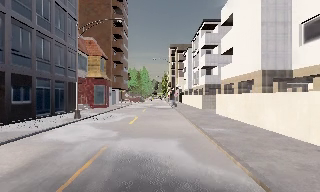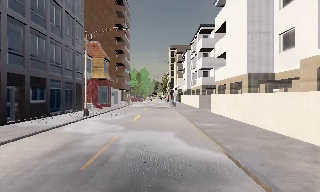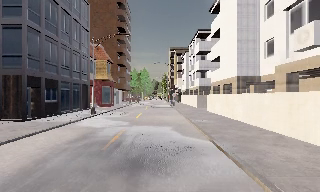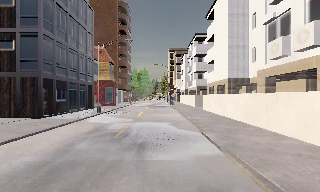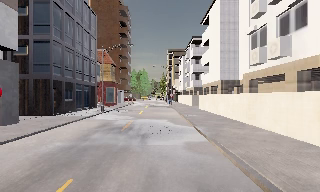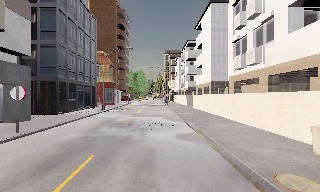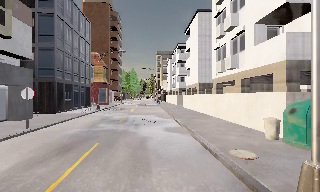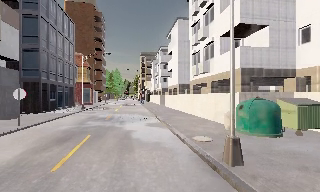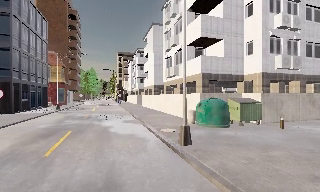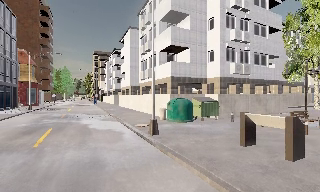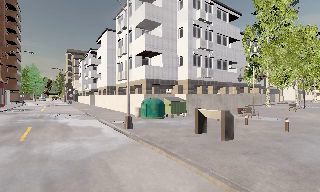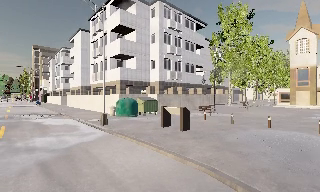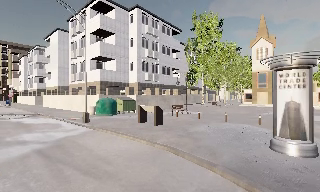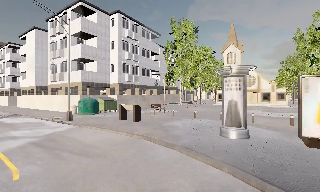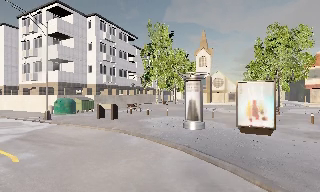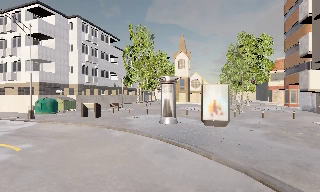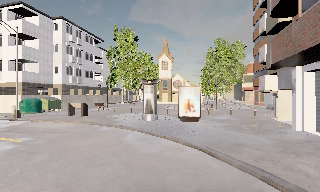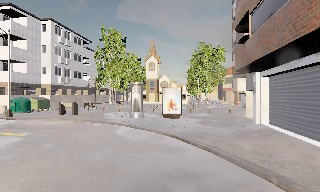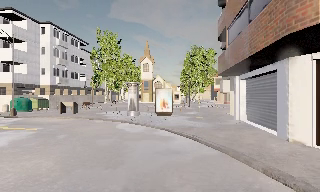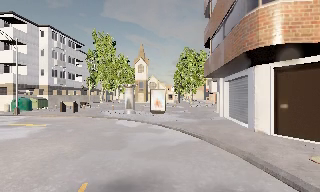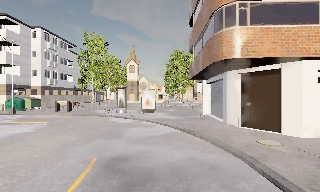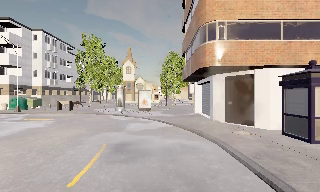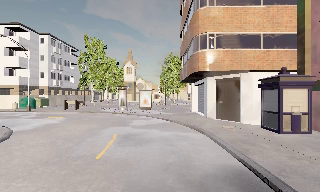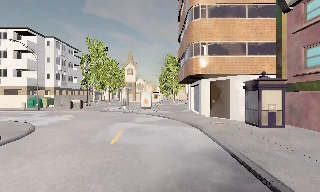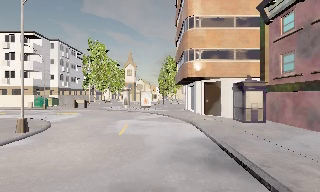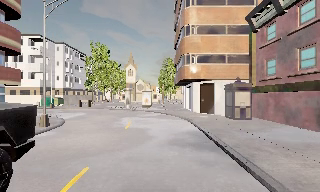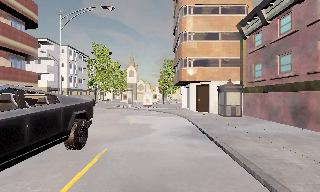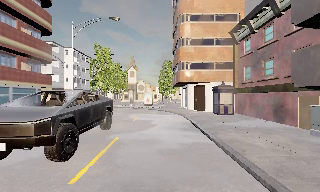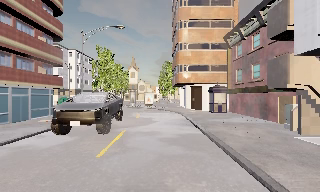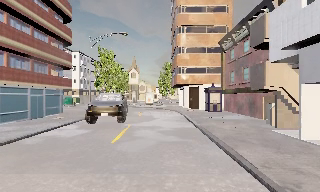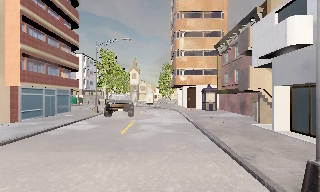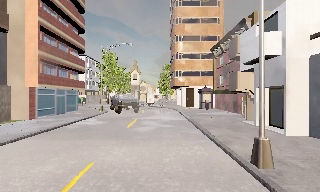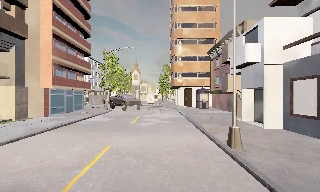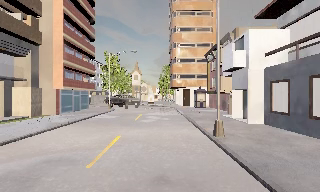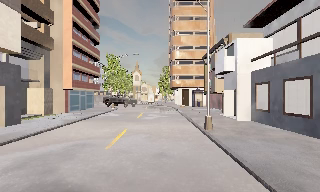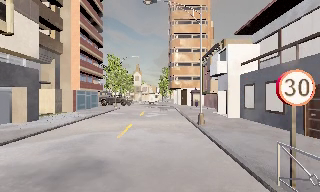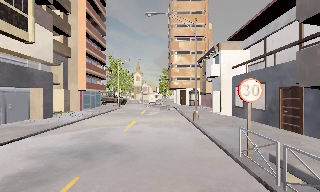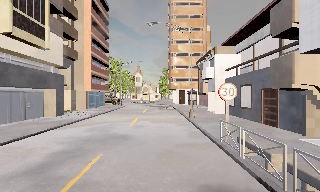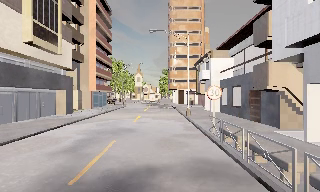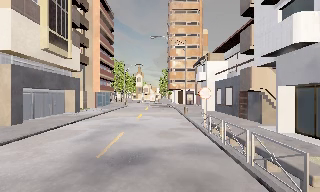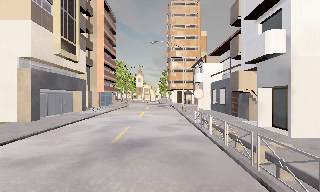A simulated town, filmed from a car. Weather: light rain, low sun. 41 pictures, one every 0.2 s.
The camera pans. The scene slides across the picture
to the left.
The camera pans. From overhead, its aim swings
clockwise.
0.0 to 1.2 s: The camera travels backward, about 9 m, so what stands in front gets smaller.
1.2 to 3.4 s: The camera swings to its right by about 75 degrees, and the scene slides to the left. It travels backward, about 17 m.
3.4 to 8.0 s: The camera travels backward, about 35 m, so what stands in front gets smaller.
The film runs backward here.
